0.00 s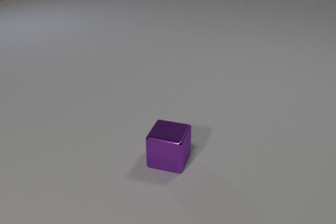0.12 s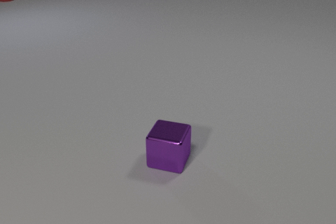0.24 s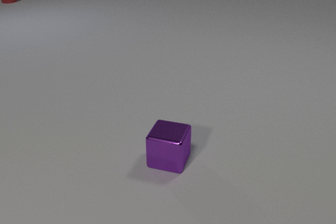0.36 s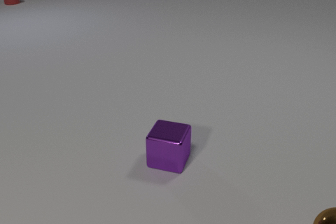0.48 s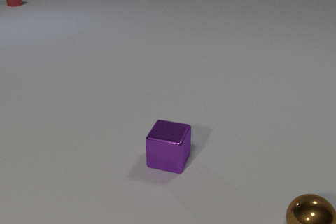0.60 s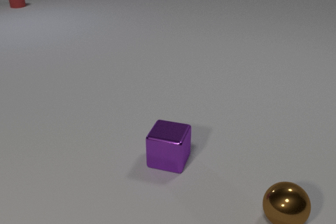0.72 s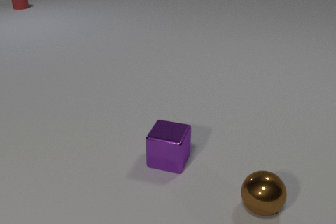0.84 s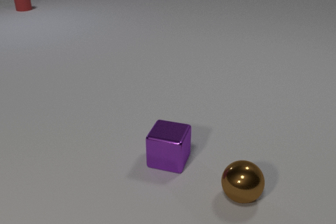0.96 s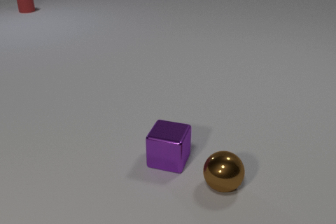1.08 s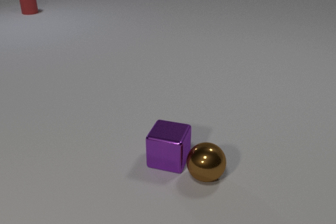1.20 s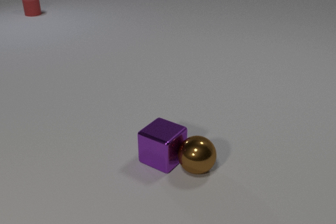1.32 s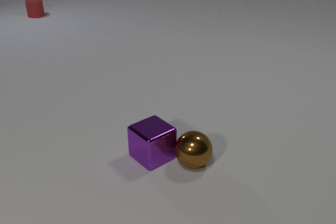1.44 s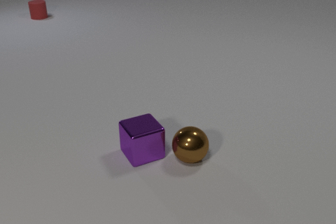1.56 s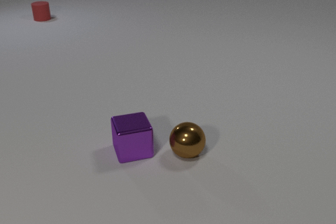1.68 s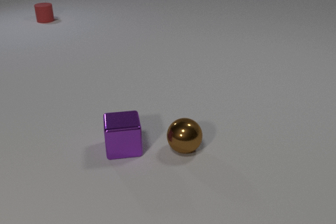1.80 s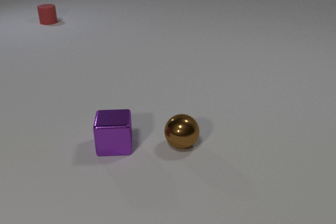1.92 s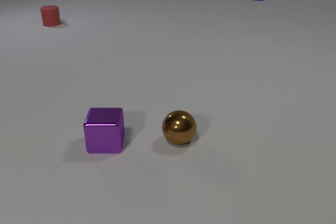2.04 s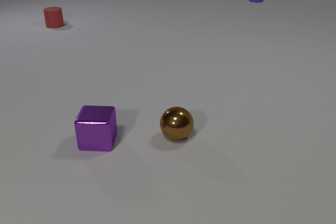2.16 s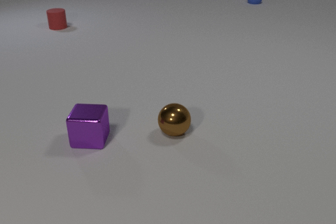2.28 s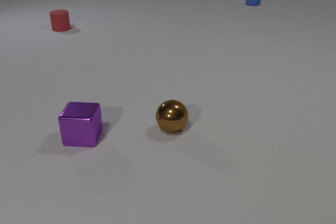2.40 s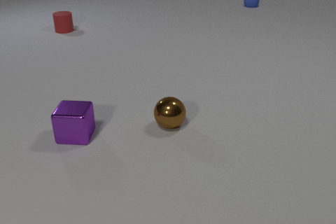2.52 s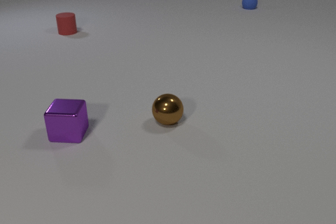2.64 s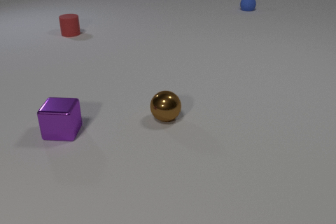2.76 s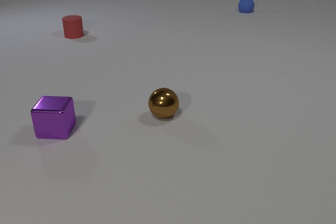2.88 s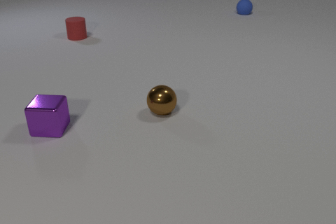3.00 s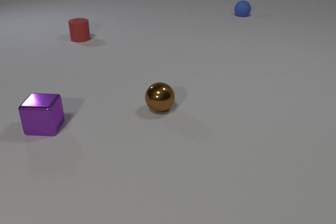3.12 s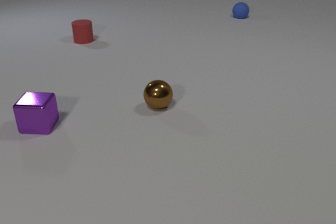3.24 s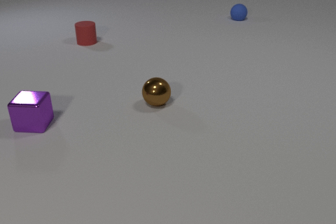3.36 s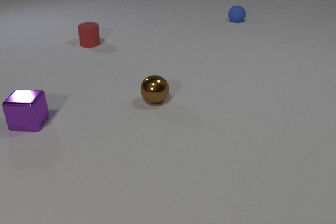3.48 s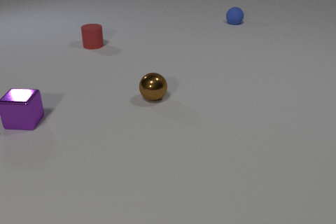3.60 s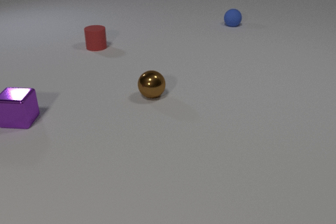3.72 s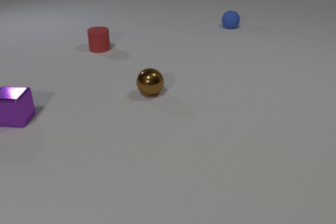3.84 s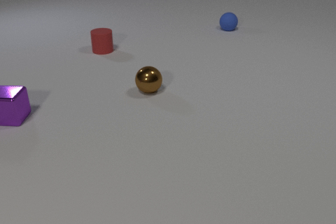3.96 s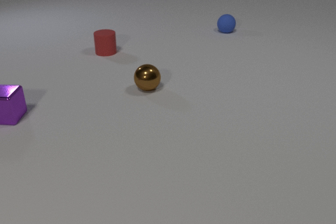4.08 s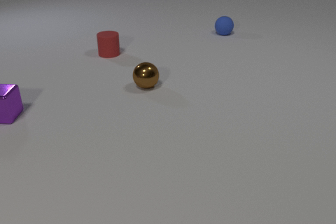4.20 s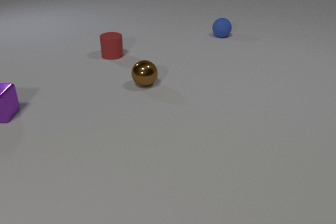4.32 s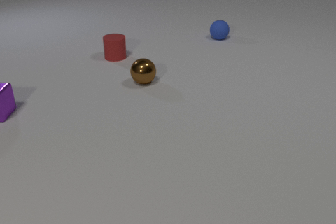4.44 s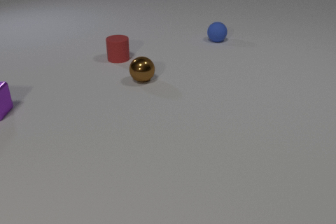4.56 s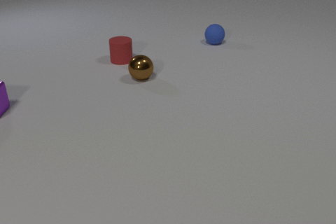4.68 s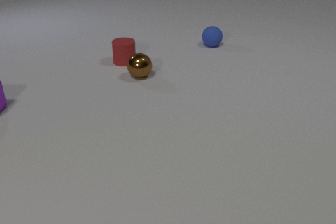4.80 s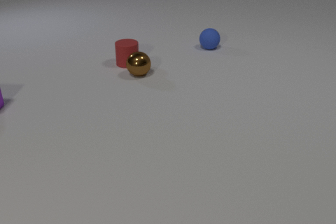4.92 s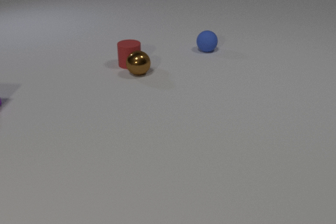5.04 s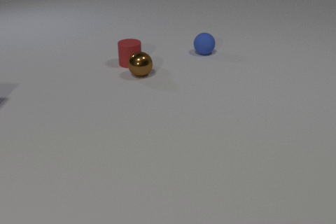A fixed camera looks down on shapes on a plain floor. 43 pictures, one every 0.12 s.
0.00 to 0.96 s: The brown metal sphere comes in at the bottom edge, rolls to the left and away from the camera. The red rubber cylinder slides toward the camera.
0.96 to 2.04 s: The brown metal sphere rolls away from the camera and to the left. The purple metal cube slides to the left and away from the camera, spins clockwise seen from above by about 75 degrees, its near face sliding to the left. The red rubber cylinder slides toward the camera and to the right. The blue rubber sphere comes in at the top edge, rolls toward the camera. The brown metal sphere and the purple metal cube collide.
2.04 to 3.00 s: The brown metal sphere rolls away from the camera. The purple metal cube slides to the left and away from the camera. The red rubber cylinder slides toward the camera and to the right. The blue rubber sphere rolls toward the camera.
3.00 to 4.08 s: The brown metal sphere rolls away from the camera. The purple metal cube slides to the left and away from the camera. The red rubber cylinder slides toward the camera and to the right. The blue rubber sphere rolls toward the camera.
4.08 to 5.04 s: The brown metal sphere rolls away from the camera. The purple metal cube slides away from the camera and to the left, leaves at the left edge. The red rubber cylinder slides toward the camera and to the right. The blue rubber sphere rolls toward the camera. The brown metal sphere and the red rubber cylinder collide.
Are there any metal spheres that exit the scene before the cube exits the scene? no.
What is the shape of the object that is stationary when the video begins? cube.
What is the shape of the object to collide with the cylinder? sphere.
